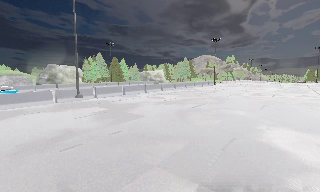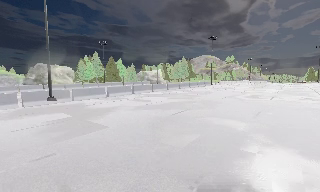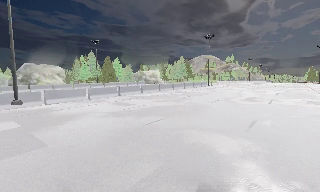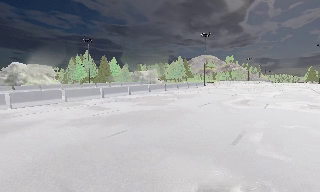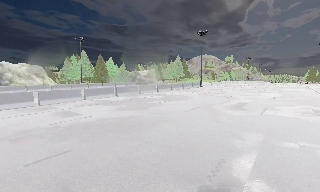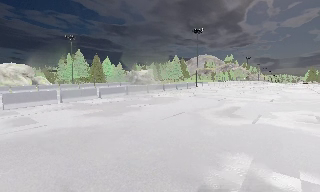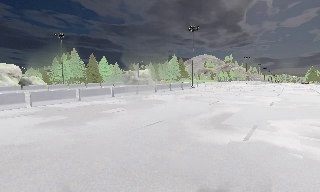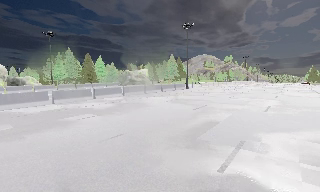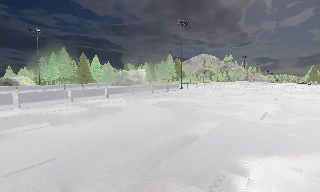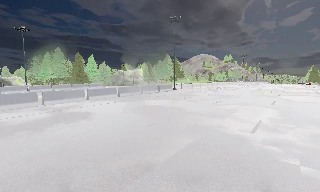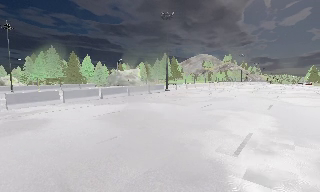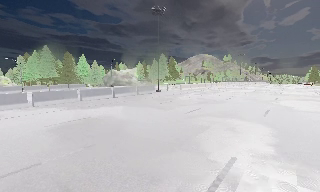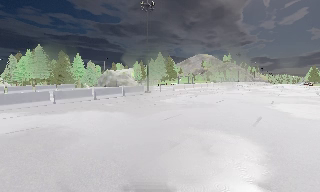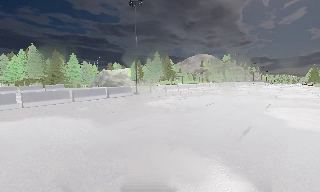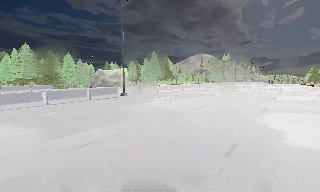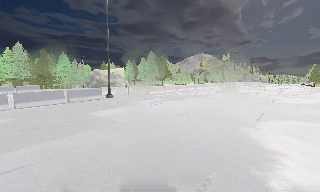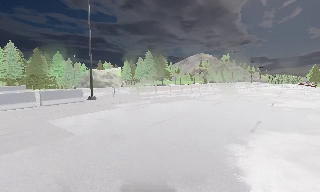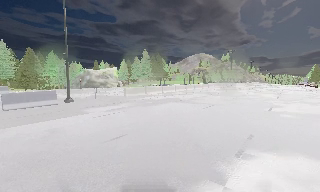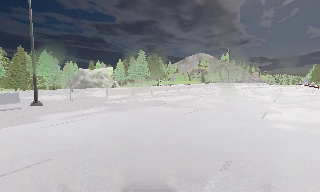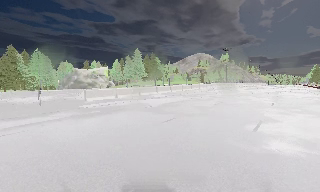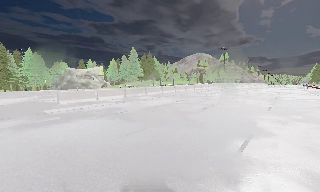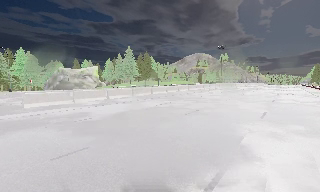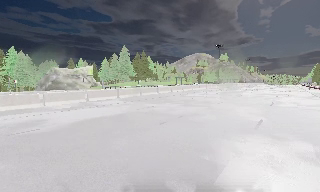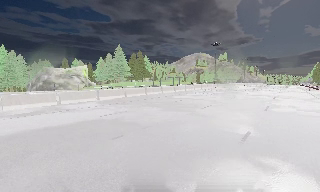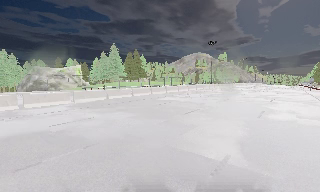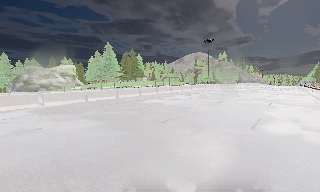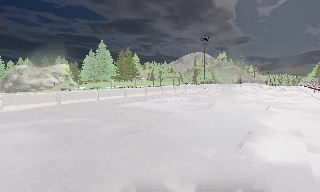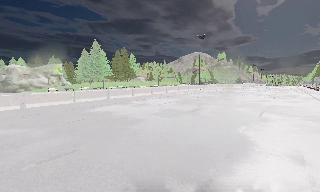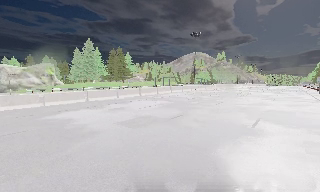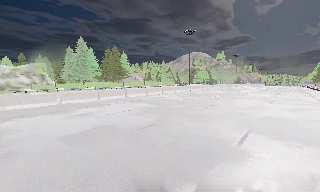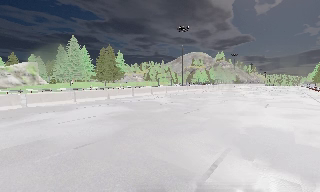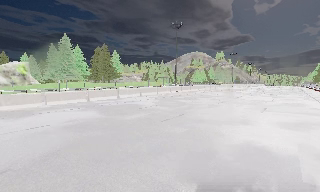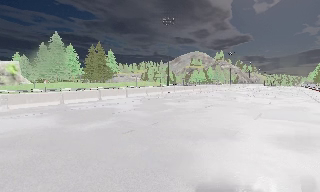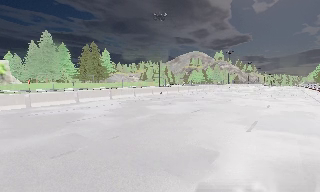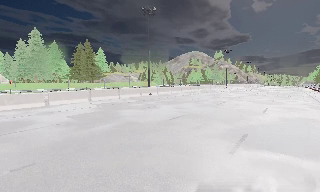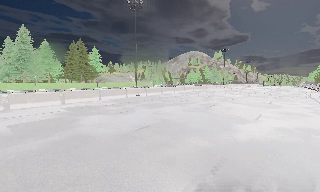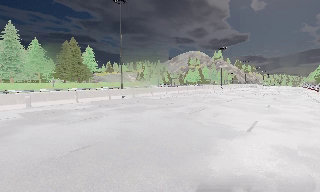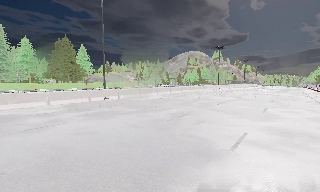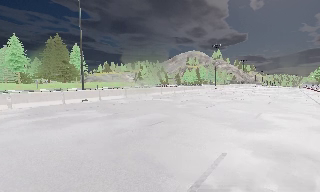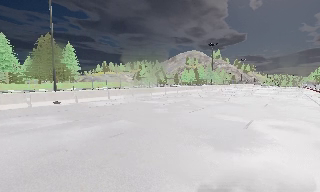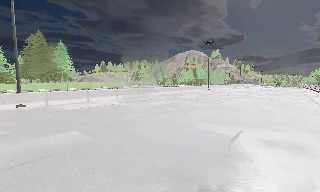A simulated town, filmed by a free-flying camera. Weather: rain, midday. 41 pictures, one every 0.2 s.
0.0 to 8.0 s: The camera travels forward and to its right, about 90 m, so what stands in front looms larger.
The film runs forward here.
